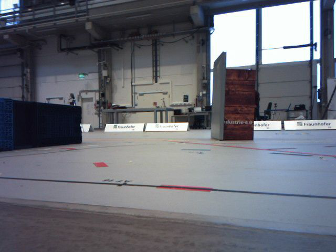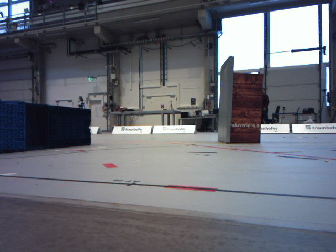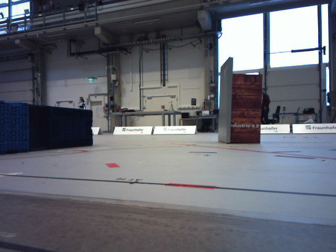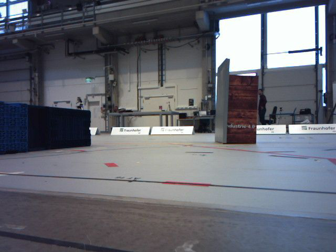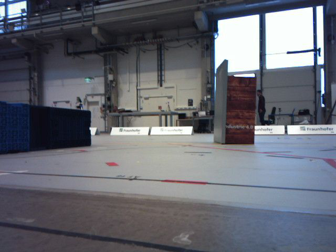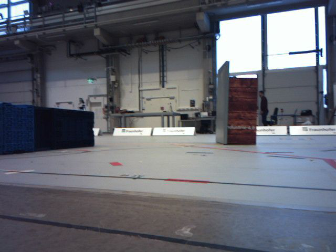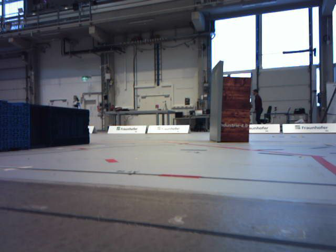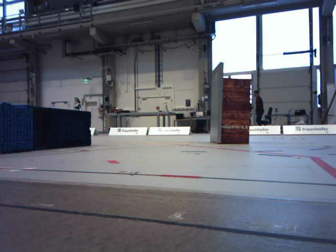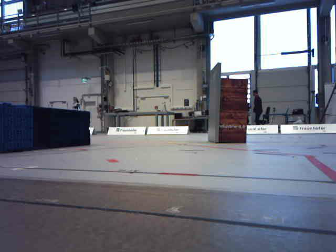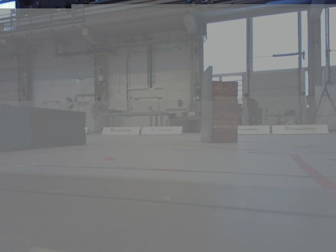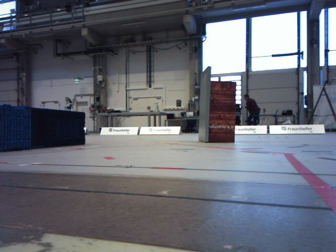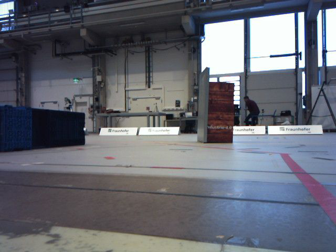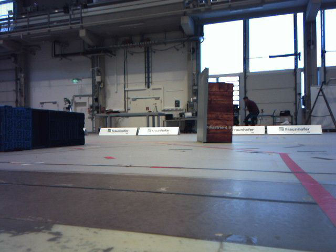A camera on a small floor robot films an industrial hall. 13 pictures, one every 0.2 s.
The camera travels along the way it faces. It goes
backward.
0.0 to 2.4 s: The camera travels backward, about 0.5 m, so what stands in front gets smaller.
The film runs backward here.
